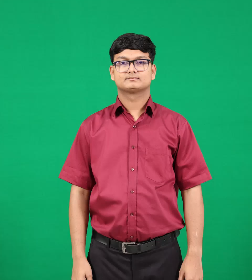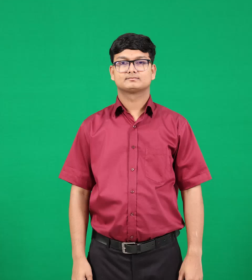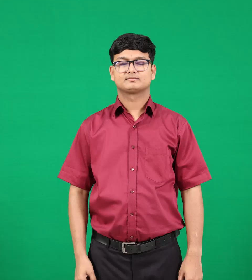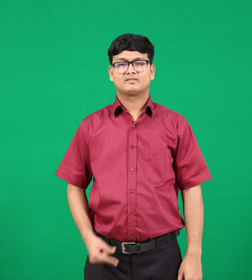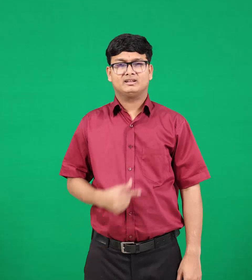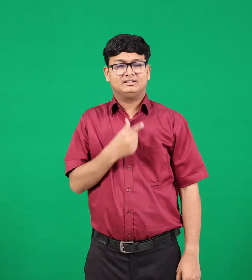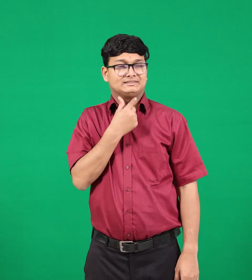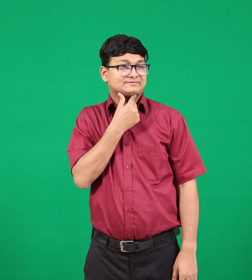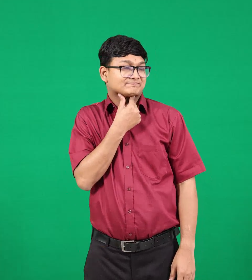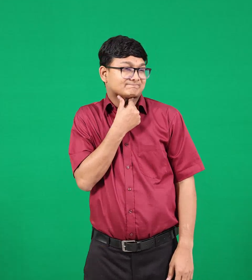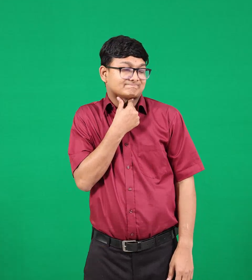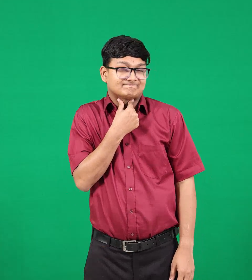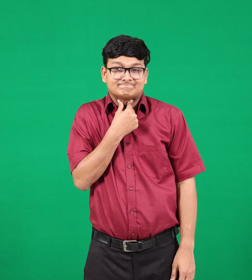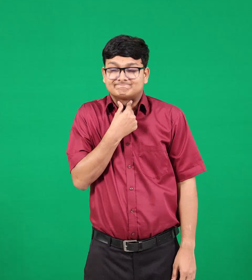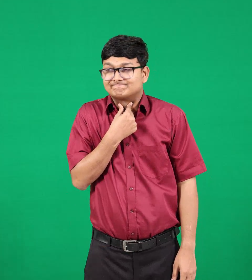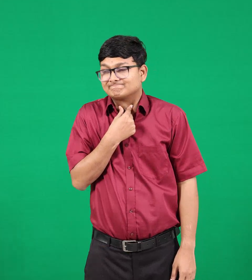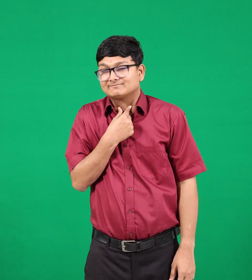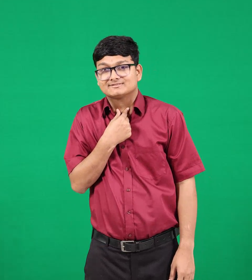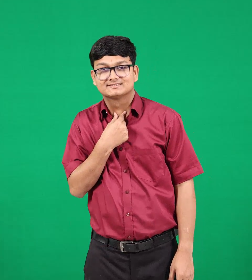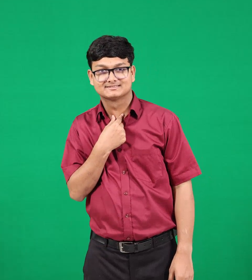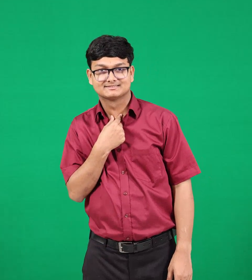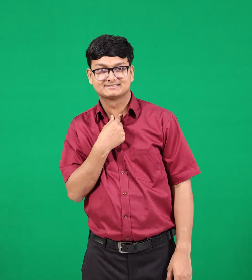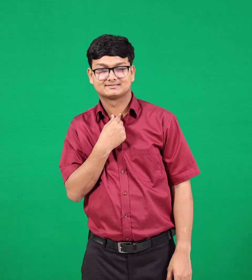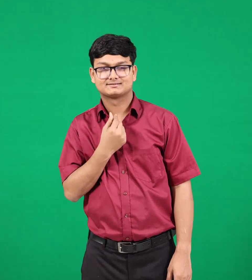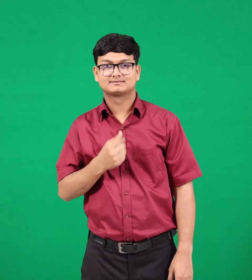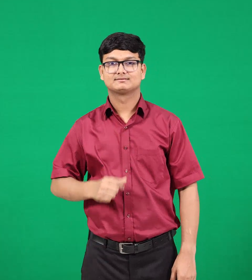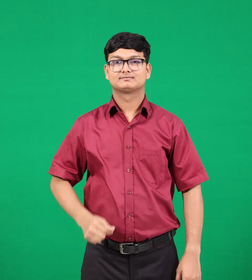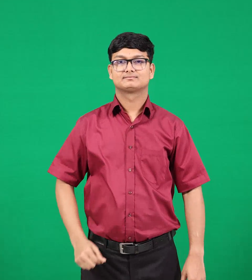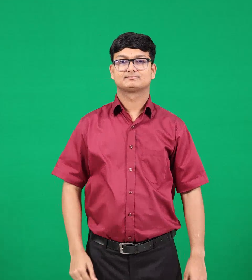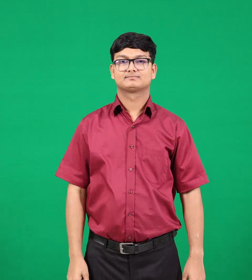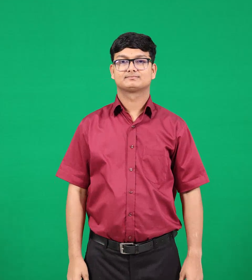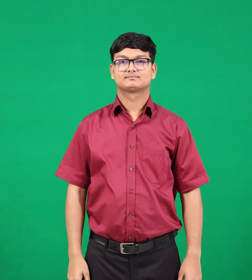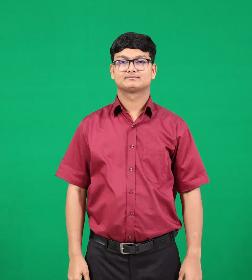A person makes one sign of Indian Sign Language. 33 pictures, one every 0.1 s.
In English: desire
